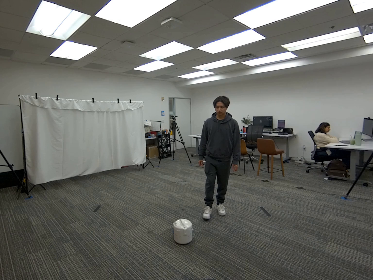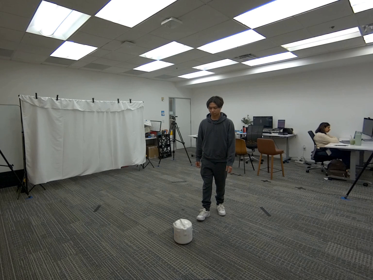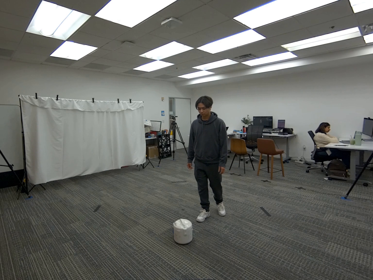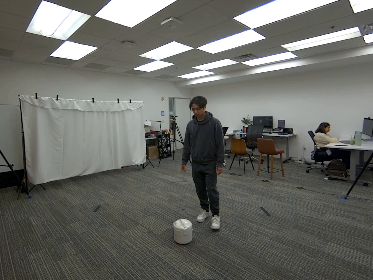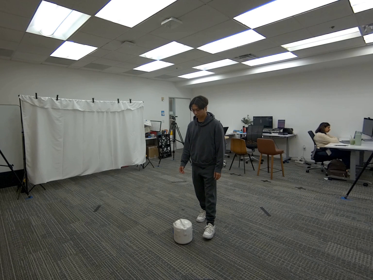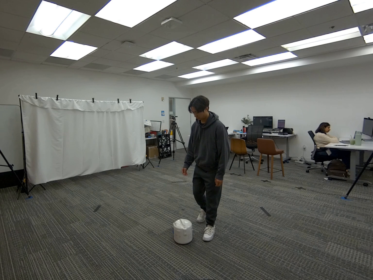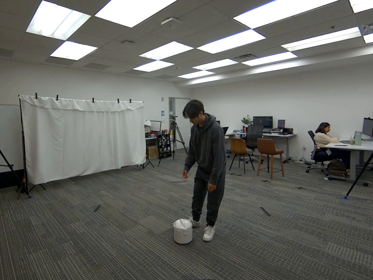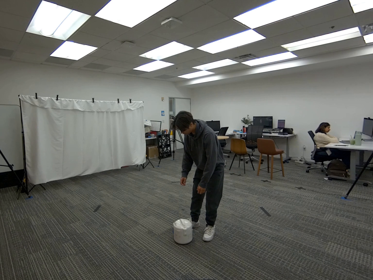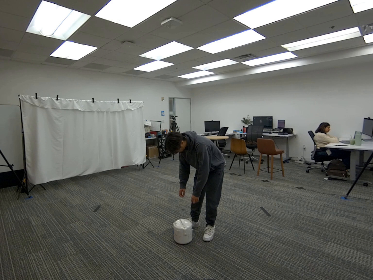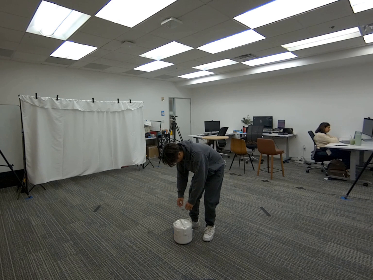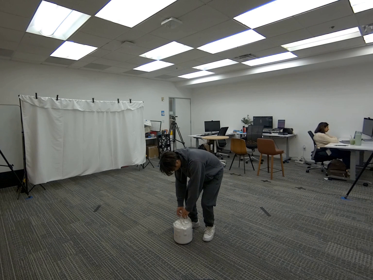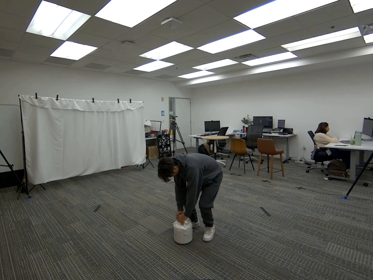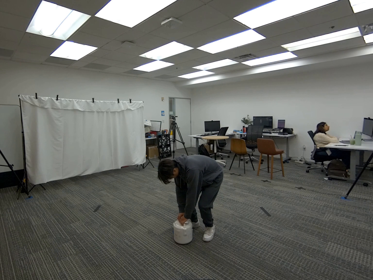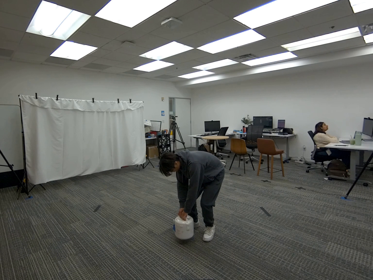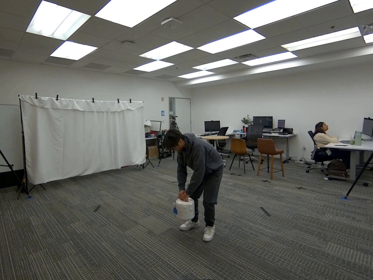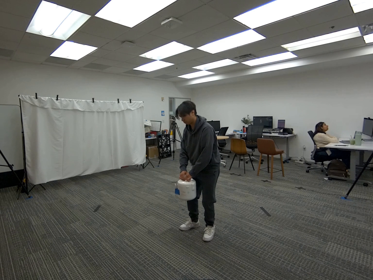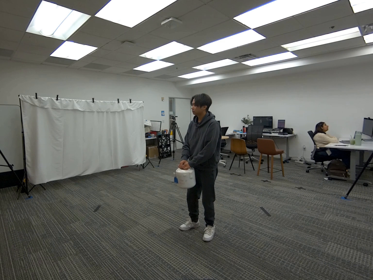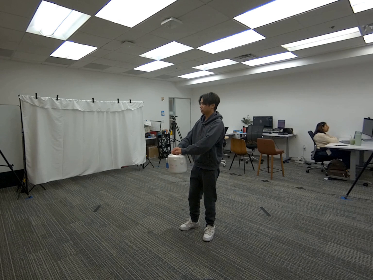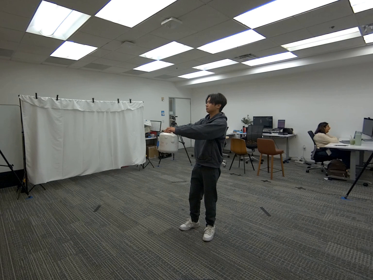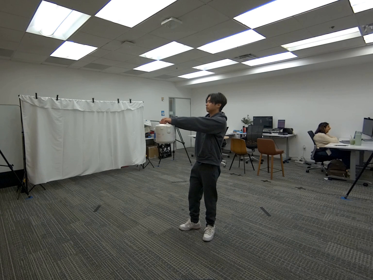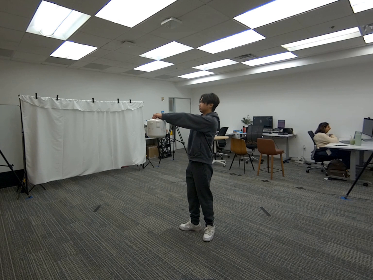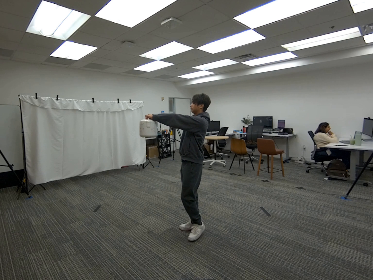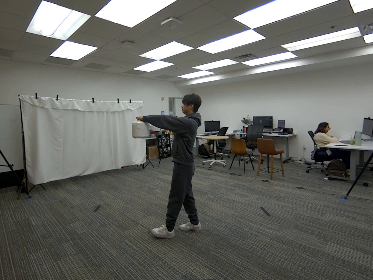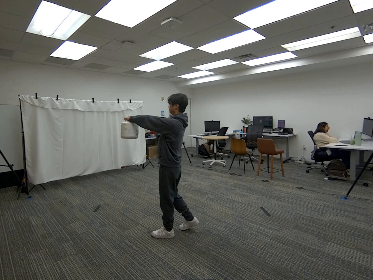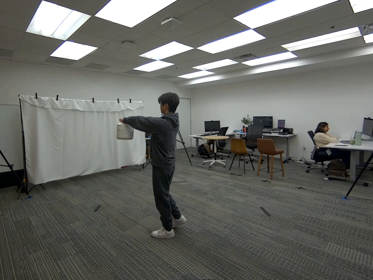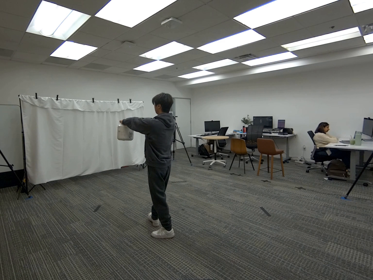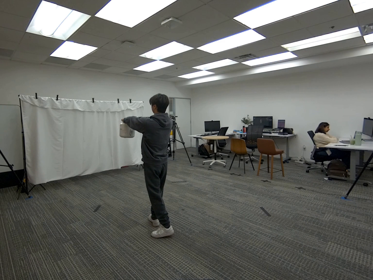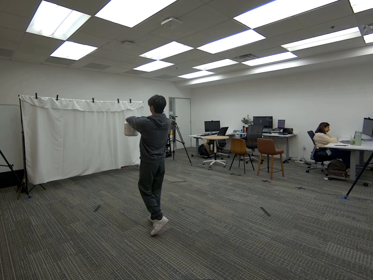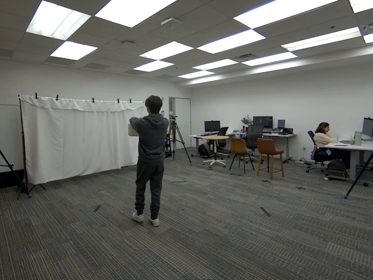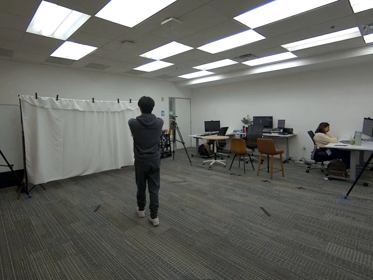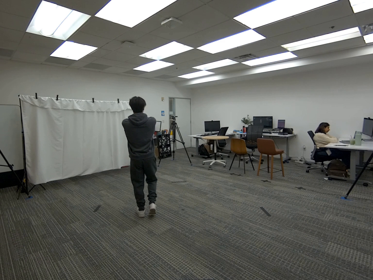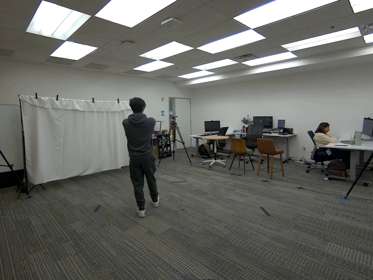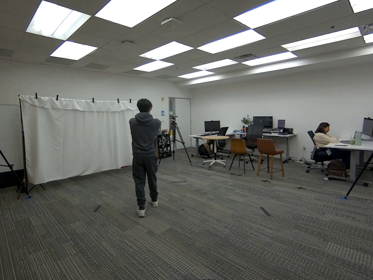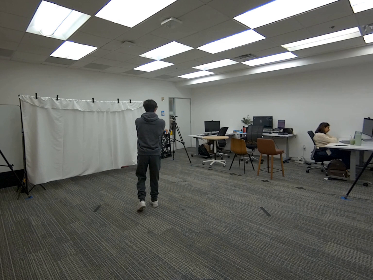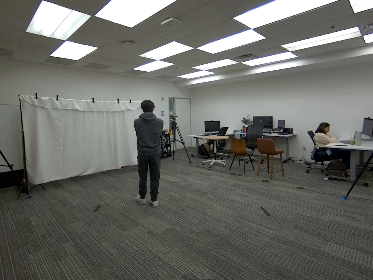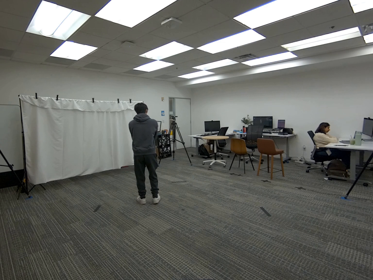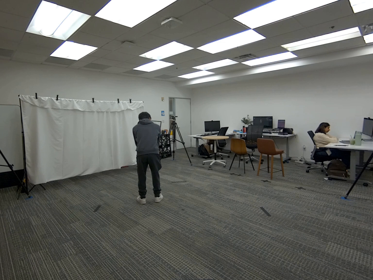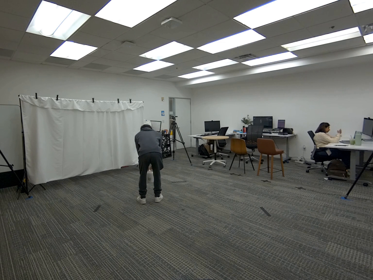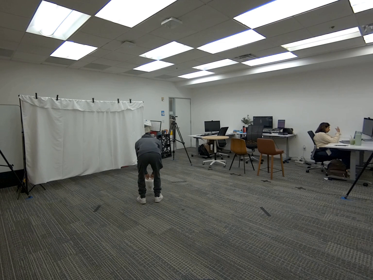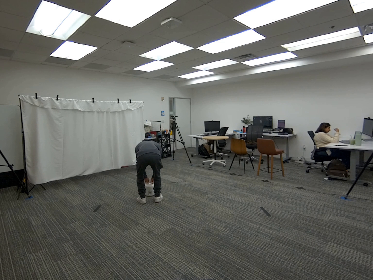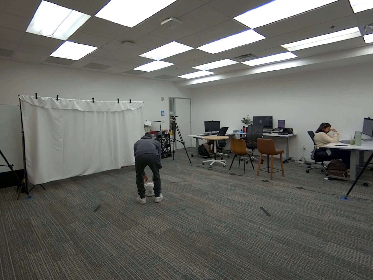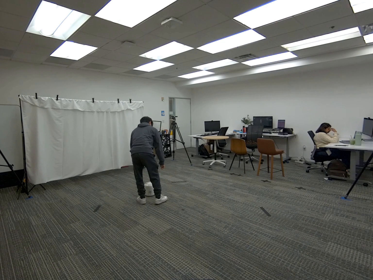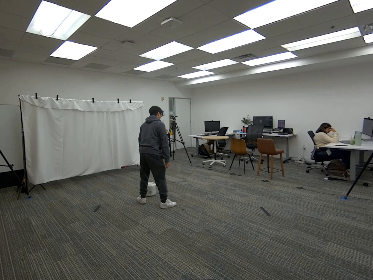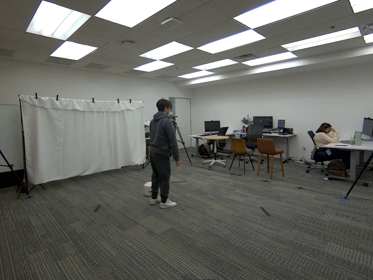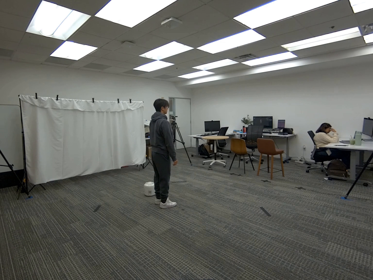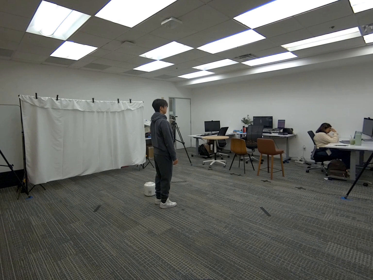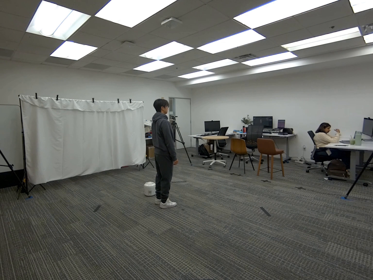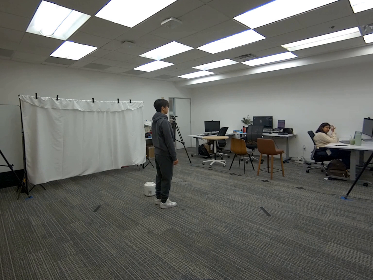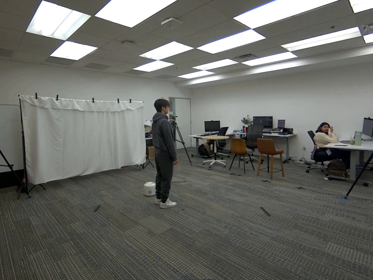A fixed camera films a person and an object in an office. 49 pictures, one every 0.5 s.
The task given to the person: Walk over to the rice cooker on the ground and pick up the rice cooker using both hands and walk within the bounding area with the rice cooker extended infront of you. Place on the ground when complete.
